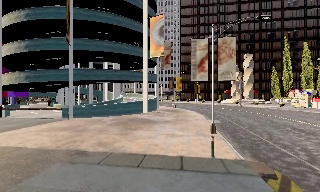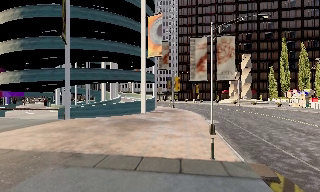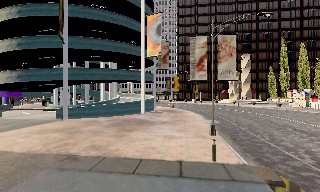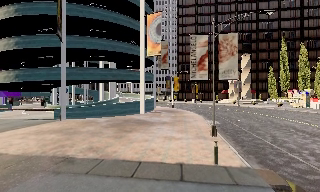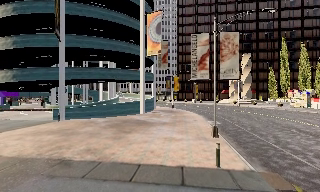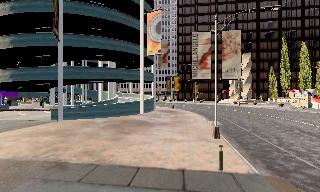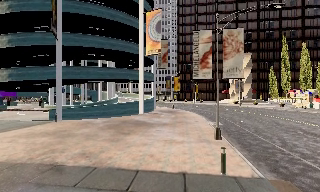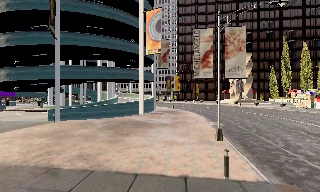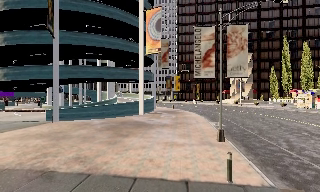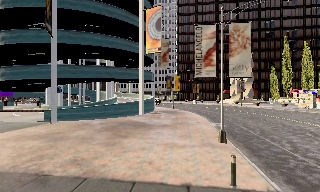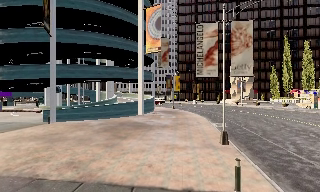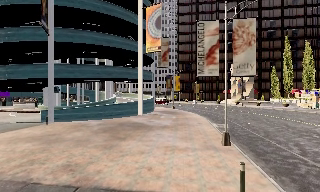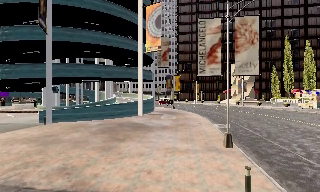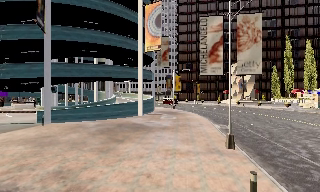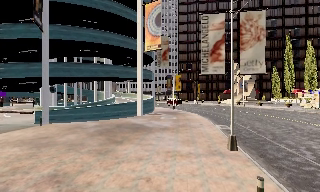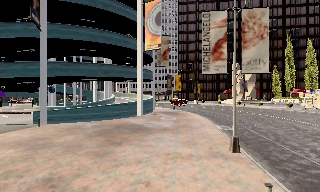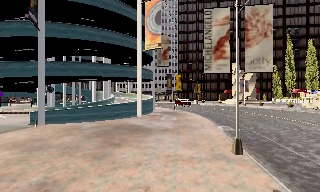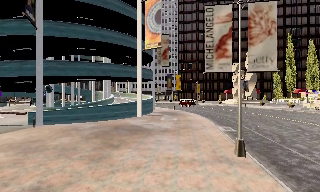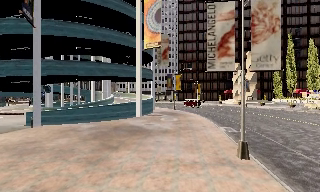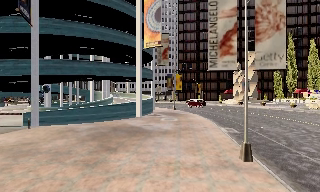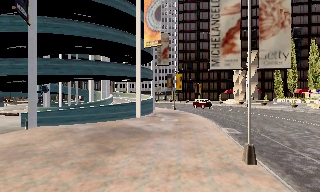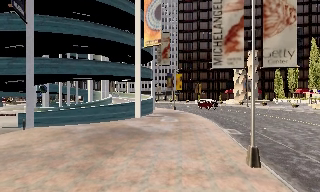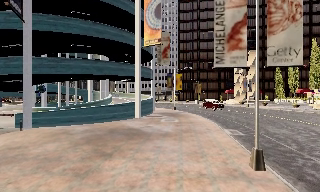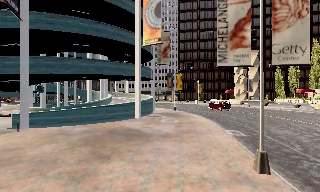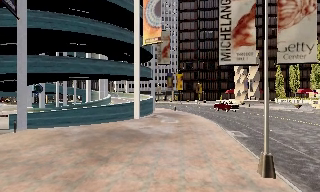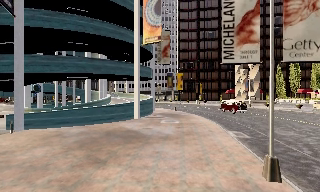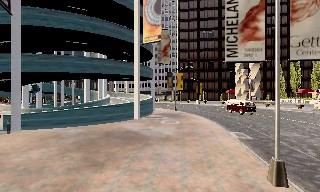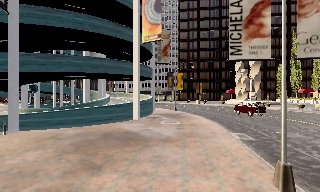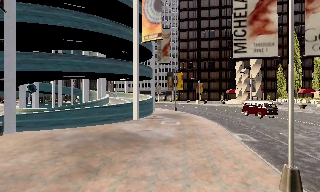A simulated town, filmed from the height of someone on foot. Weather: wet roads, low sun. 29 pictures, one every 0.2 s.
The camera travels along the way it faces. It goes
forward.
0.0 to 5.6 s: The camera travels forward, about 7 m, so what stands in front looms larger.
The film runs forward here.
